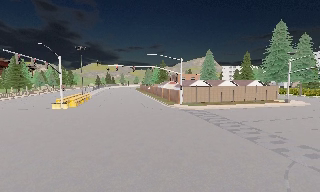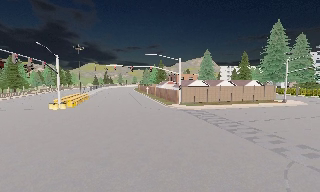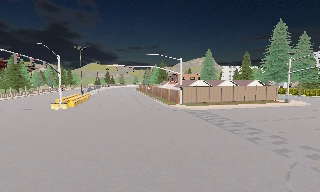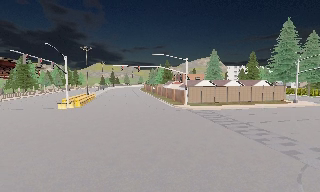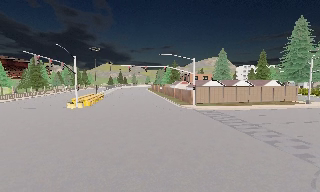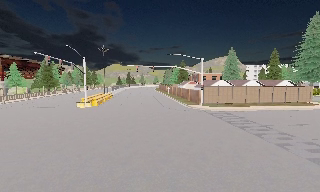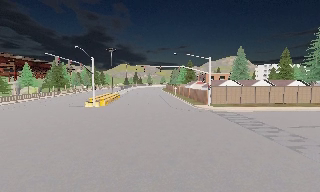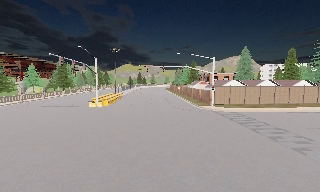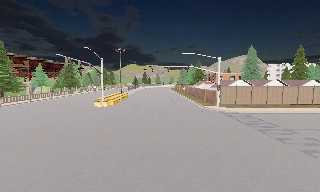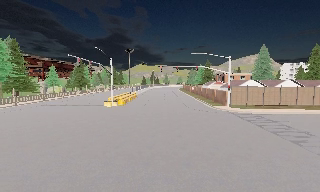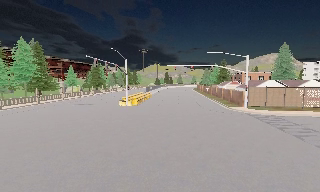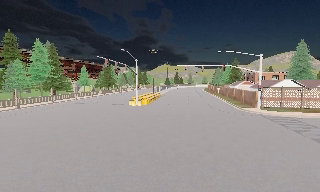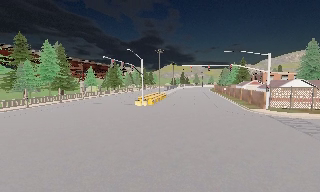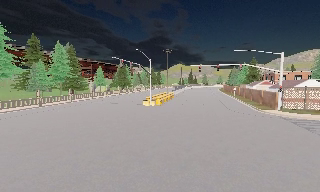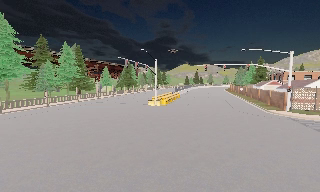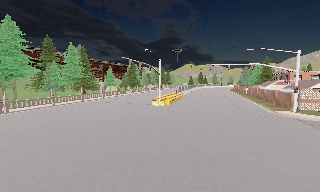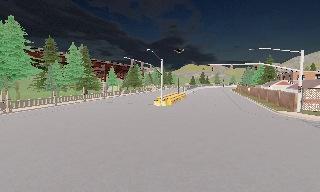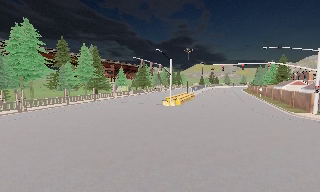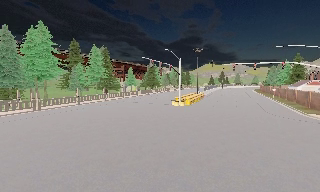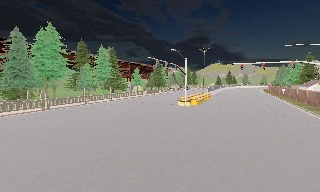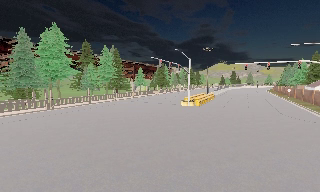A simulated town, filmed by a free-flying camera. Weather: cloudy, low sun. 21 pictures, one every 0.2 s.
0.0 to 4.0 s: The camera pans to its left, which is counterclockwise from overhead, by about 40 degrees. It travels forward, about 1 m.
The film runs forward here.
